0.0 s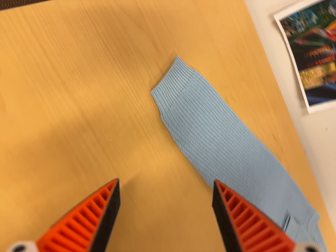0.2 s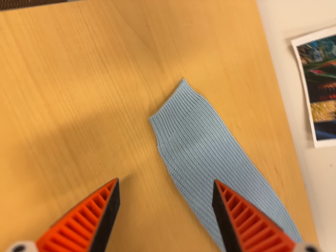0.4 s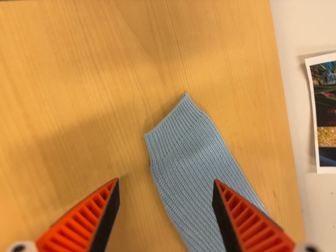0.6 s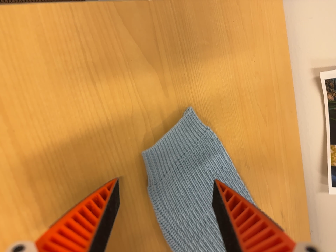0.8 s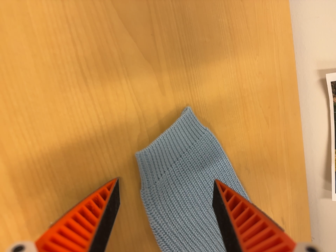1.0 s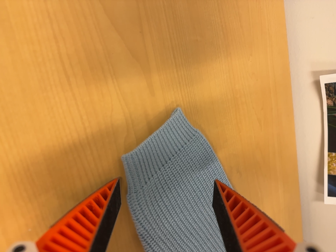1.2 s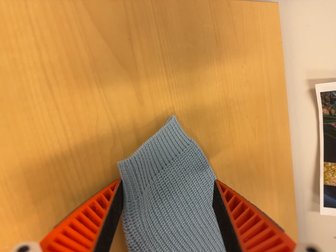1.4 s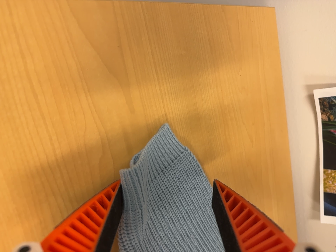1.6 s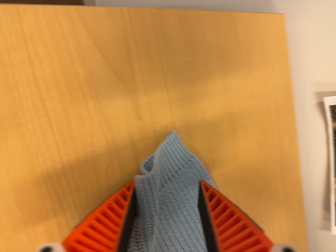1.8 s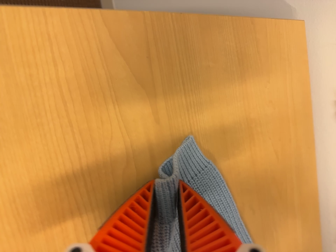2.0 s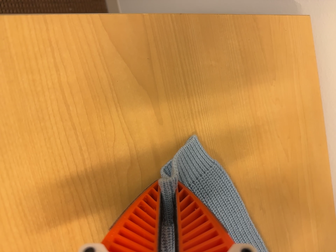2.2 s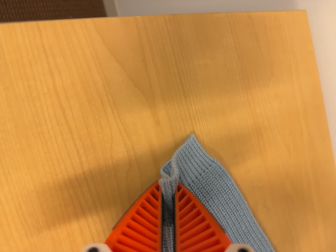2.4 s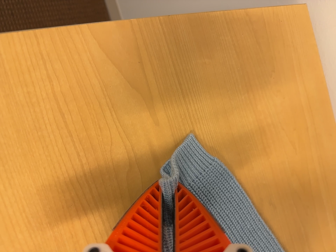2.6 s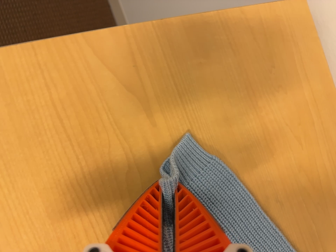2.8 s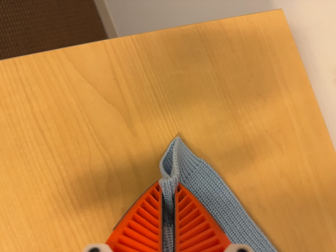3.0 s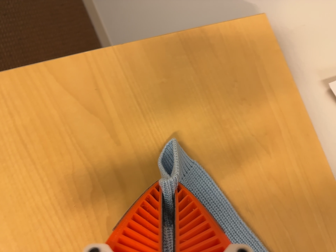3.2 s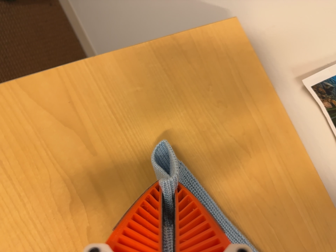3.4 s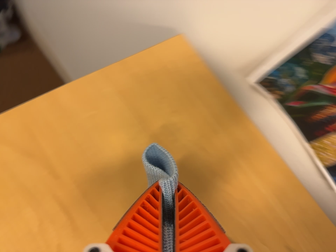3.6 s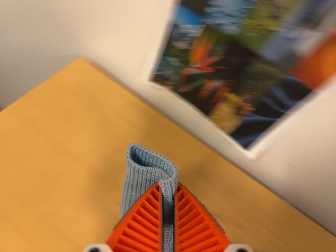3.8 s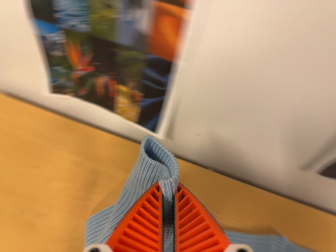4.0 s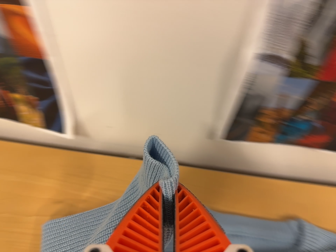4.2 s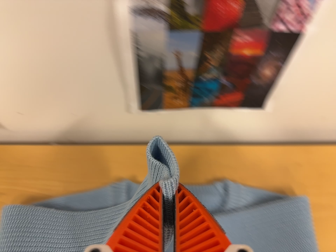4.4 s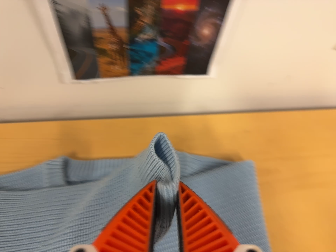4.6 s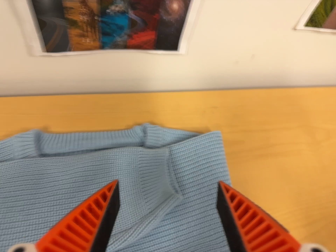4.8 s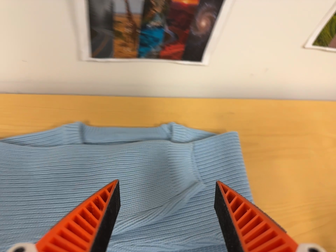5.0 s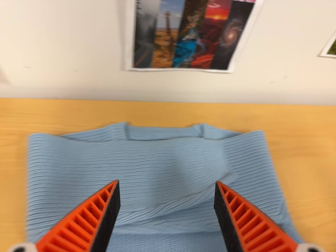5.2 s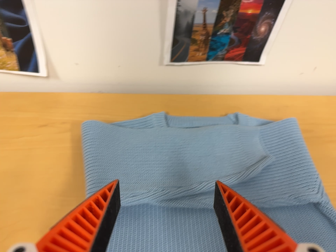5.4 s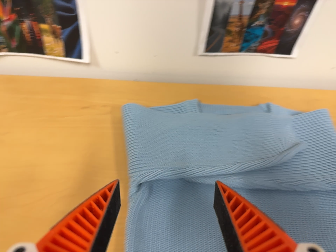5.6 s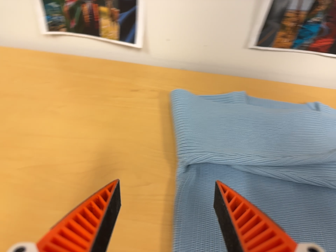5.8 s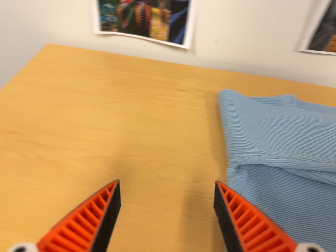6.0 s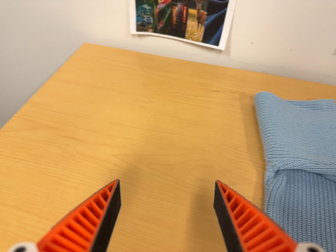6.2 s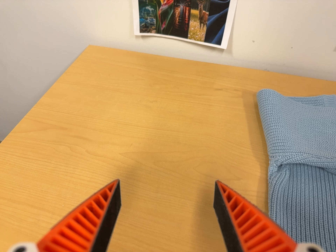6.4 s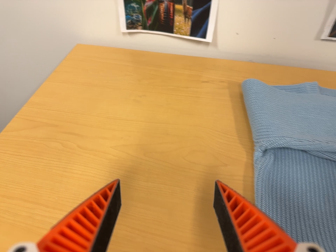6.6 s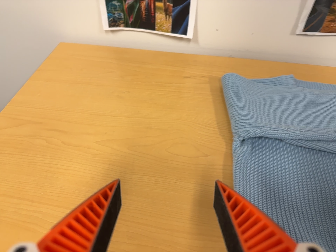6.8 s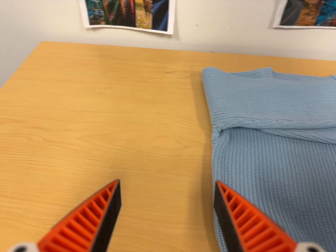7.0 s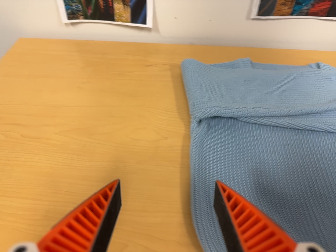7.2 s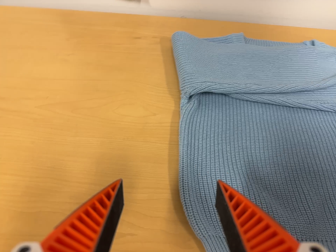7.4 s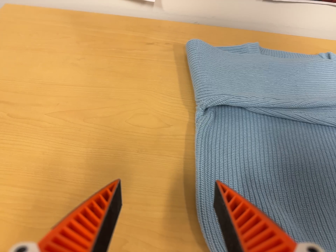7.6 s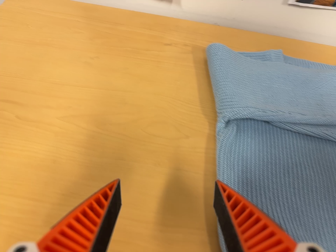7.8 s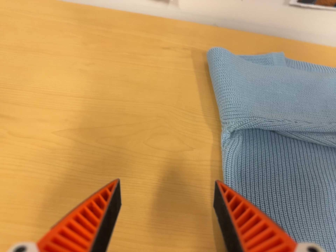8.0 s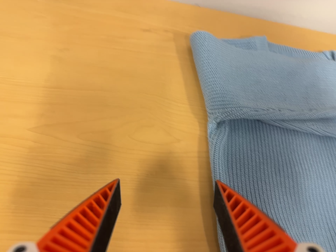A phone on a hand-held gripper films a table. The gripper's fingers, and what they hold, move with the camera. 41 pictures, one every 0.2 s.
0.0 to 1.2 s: The camera travels forward and toward the top of its view, about 14 cm, so what stands in front looms larger. It rolls about its line of sight by about 15 degrees, and the scene rotates clockwise.
1.2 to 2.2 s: The camera shifts only a little, or ends up much as it began.
2.2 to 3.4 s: The camera travels to its right, about 14 cm, so close, fixed things drift to the left. Its aim tips toward the top of its view by about 10 degrees, and the scene shifts downward. It rolls about its line of sight by about 25 degrees, and the scene rotates counterclockwise.
3.4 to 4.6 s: The camera swings to its right by about 25 degrees, and the scene slides to the left. It travels to its right, about 50 cm, so close, fixed things drift to the left. It rolls about its line of sight by about 55 degrees, and the scene rotates counterclockwise.
4.6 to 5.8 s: The scene slides to the right, as the camera pans about 20 degrees to its left. It travels to its left, toward the bottom of its view and backward, about 32 cm, so close, fixed things drift to the right. Its aim tips toward the top of its view by about 10 degrees. It rolls about its line of sight by about 10 degrees, and the scene rotates clockwise.
5.8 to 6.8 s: The camera travels backward, about 5 cm, so what stands in front gets smaller.
6.8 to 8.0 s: The camera pans to its right by about 15 degrees. It travels toward the top of its view, forward and to its left, about 12 cm. Its aim tips toward the bottom of its view by about 15 degrees.
The film runs forward here.
